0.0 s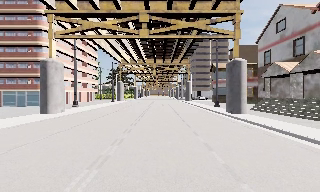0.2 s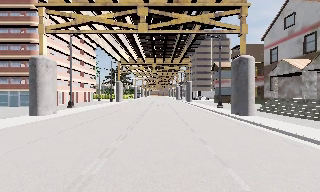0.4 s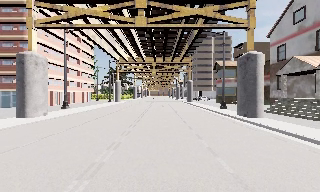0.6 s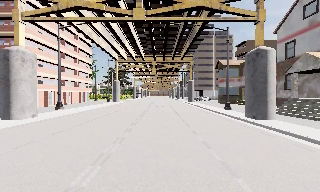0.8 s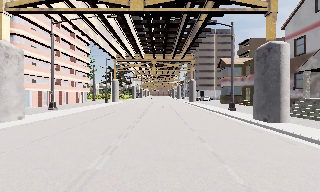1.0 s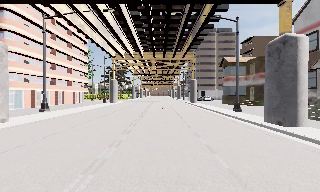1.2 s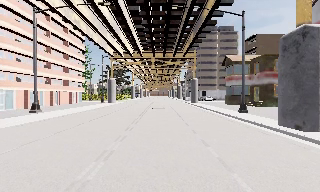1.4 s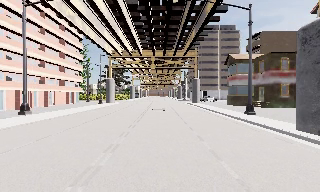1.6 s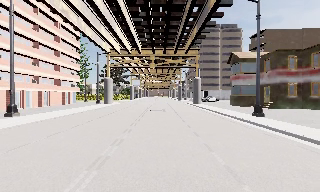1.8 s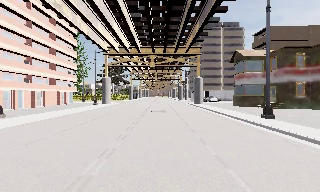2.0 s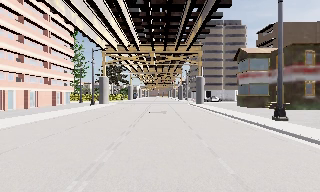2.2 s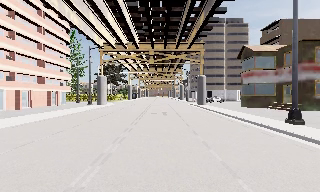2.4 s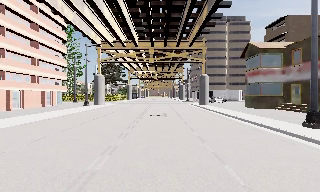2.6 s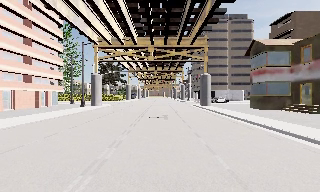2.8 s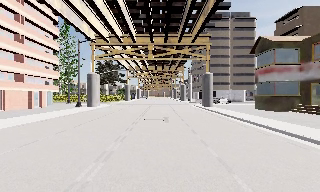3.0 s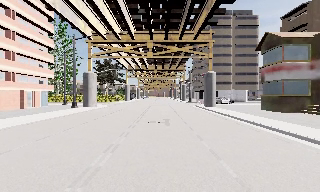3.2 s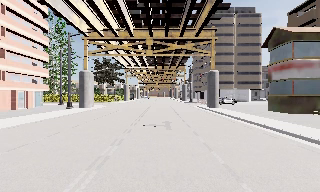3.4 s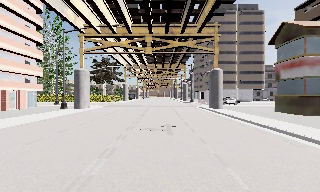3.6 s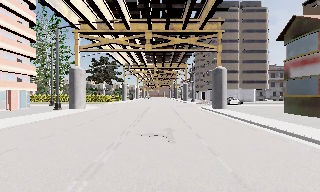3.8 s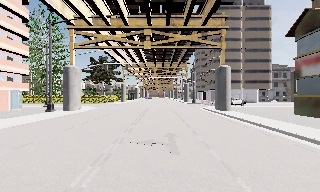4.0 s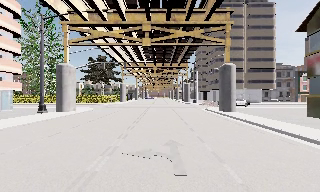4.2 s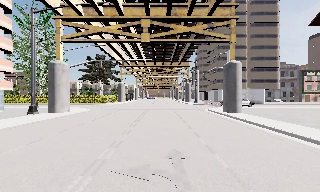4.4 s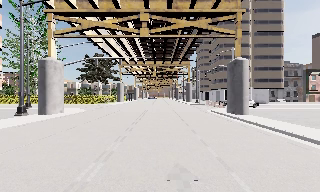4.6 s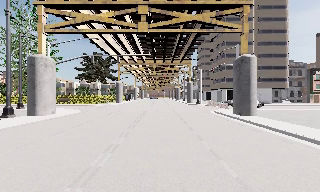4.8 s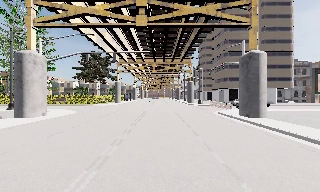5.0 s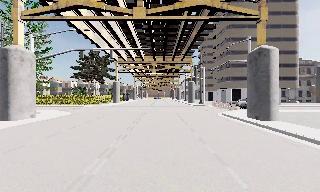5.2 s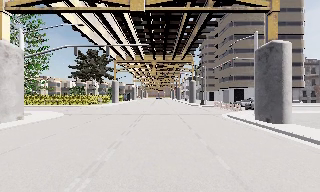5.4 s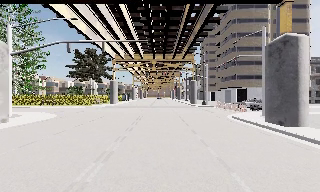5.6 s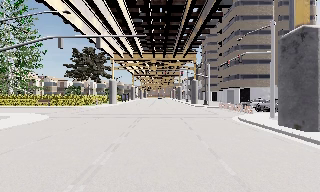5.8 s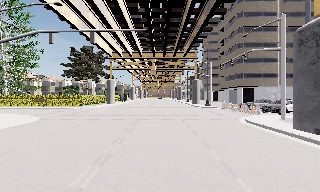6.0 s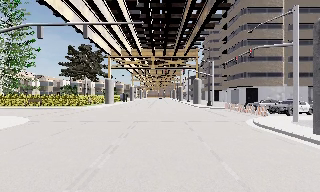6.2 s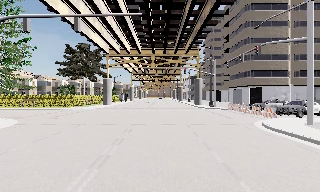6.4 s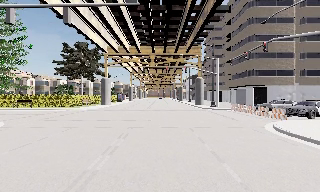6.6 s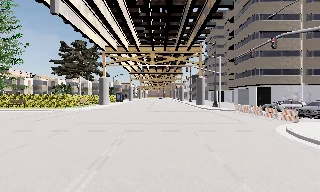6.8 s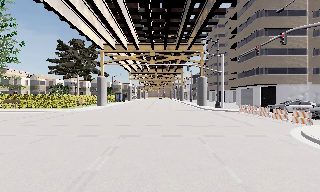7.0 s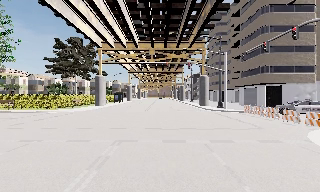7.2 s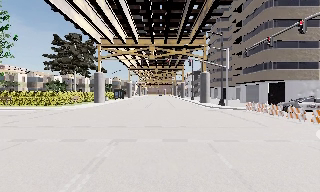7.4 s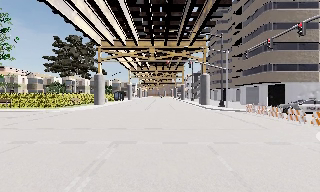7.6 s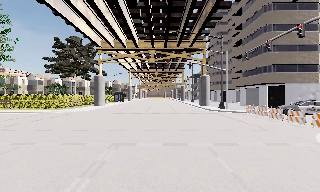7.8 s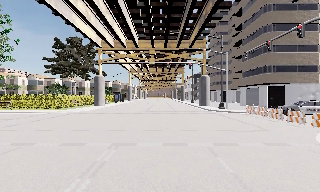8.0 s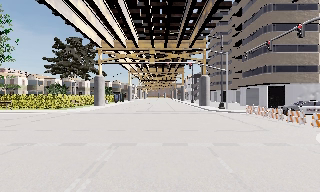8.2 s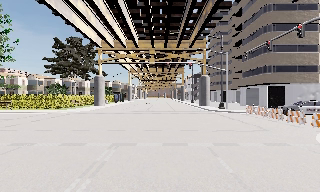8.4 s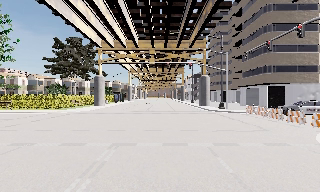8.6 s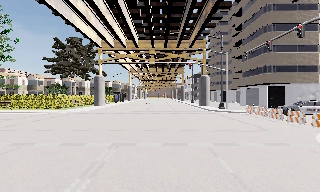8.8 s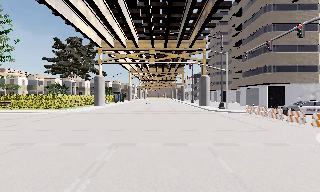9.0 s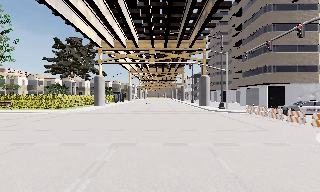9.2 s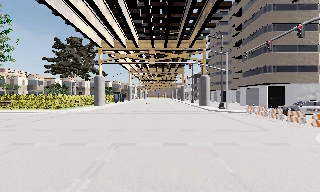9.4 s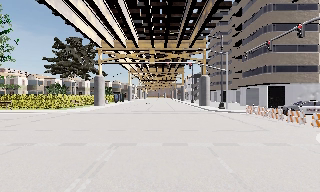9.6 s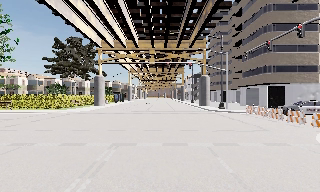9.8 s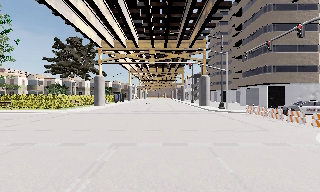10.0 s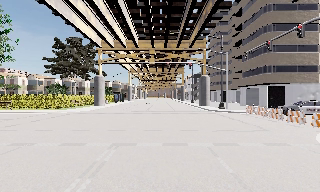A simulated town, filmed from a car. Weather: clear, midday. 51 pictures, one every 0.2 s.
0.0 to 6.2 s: The camera travels forward, about 40 m, so what stands in front looms larger.
6.2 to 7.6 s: The camera travels forward, about 4.5 m, so what stands in front looms larger. It loses speed.
7.6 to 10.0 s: The camera keeps its place and its aim.
The film runs forward here.
